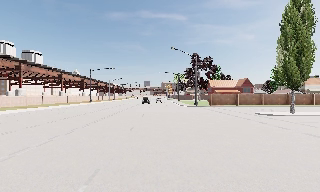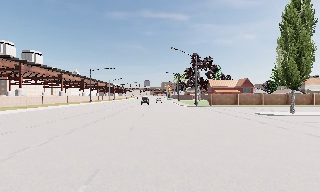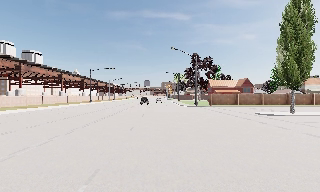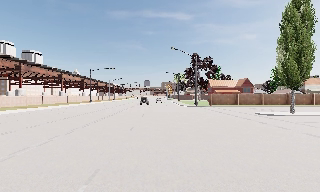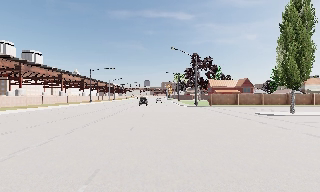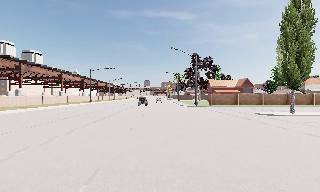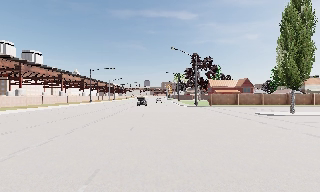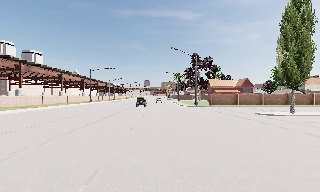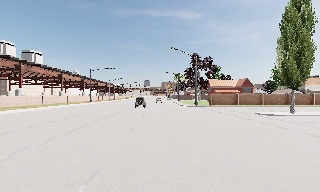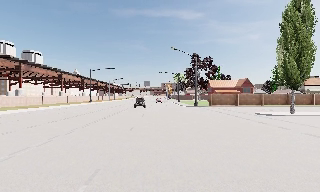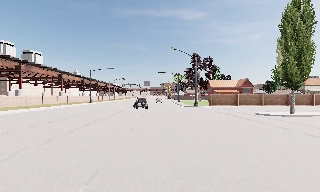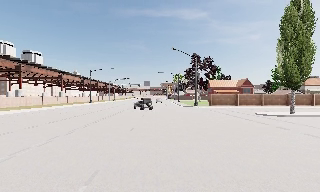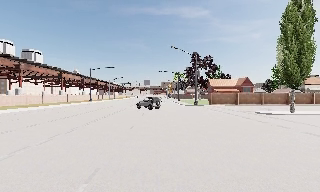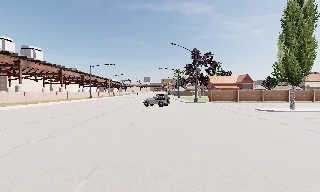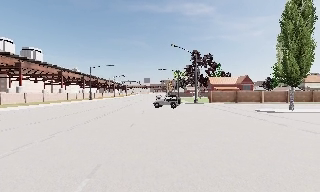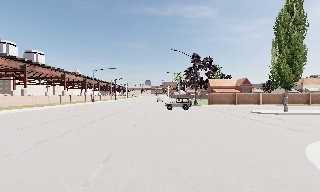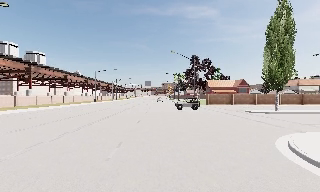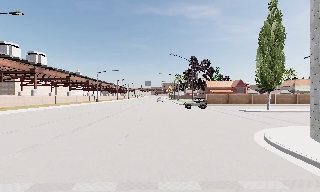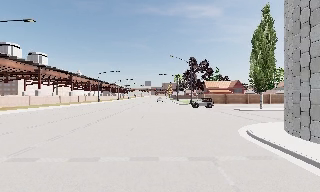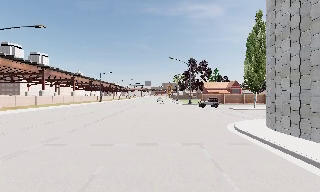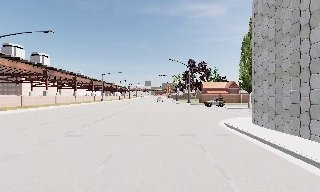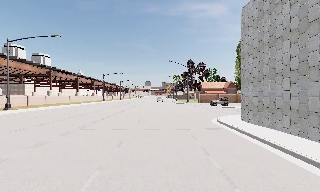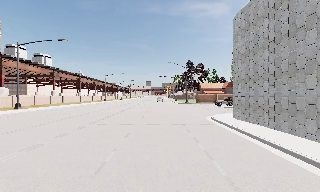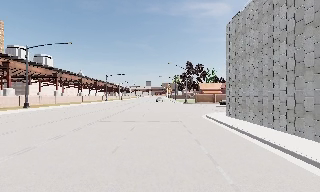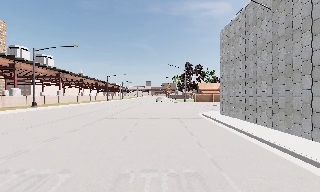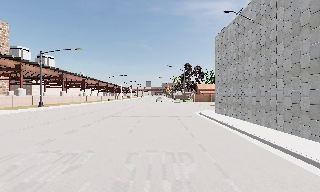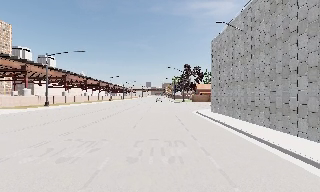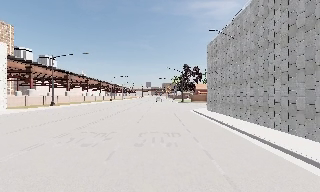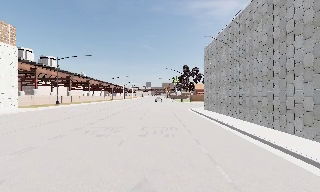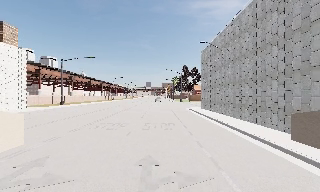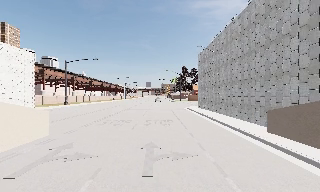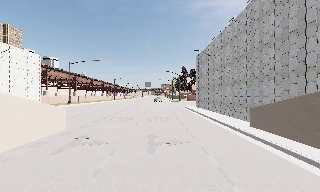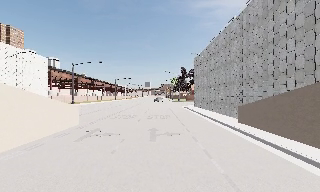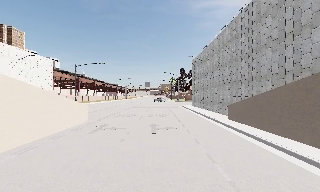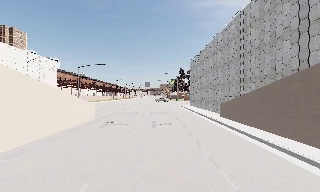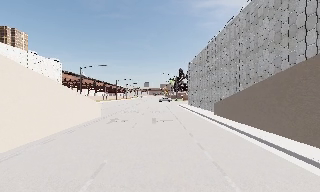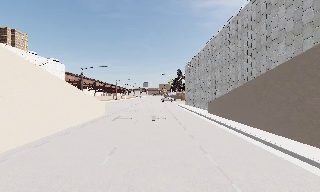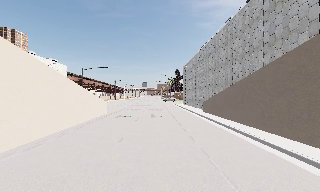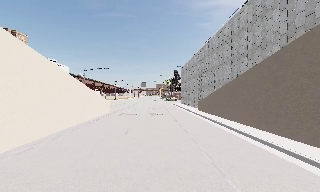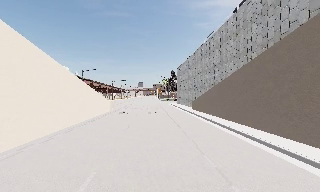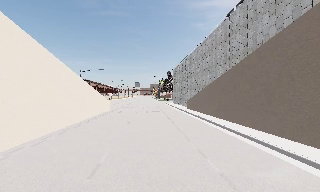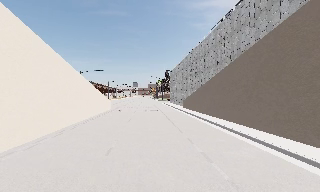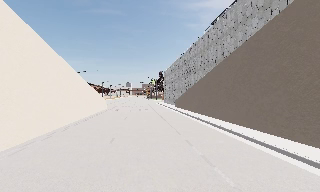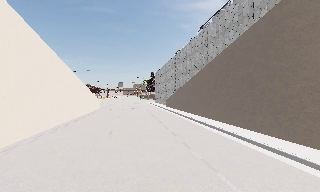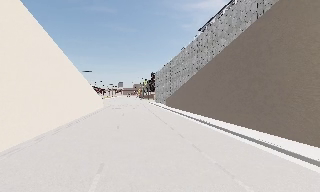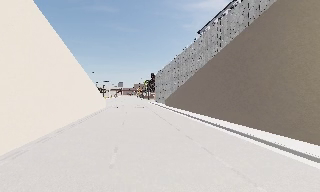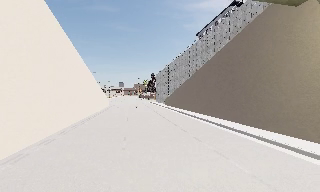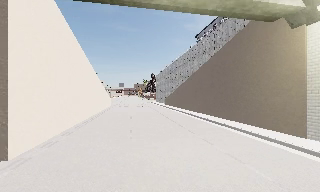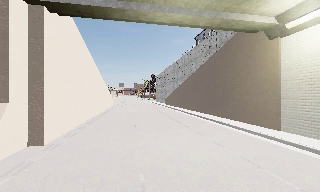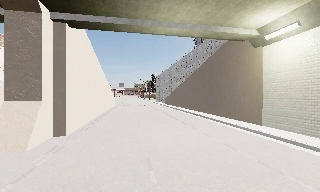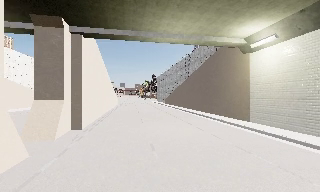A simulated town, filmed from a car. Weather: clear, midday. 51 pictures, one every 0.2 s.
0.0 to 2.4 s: The camera keeps its place and its aim.
2.4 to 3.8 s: The camera travels backward, about 8 m, so what stands in front gets smaller. It gains speed.
3.8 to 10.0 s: The camera travels backward, about 50 m, so what stands in front gets smaller.
The film runs backward here.
